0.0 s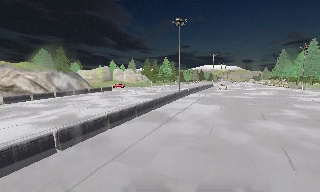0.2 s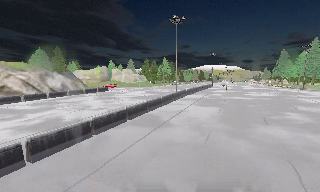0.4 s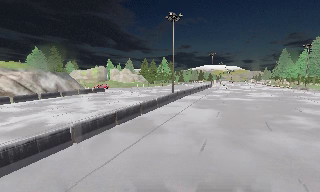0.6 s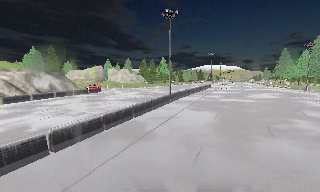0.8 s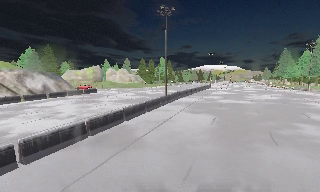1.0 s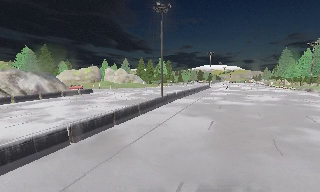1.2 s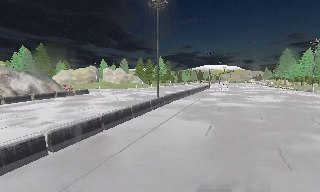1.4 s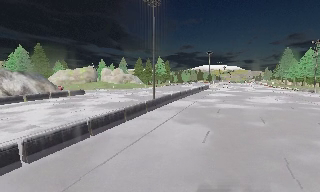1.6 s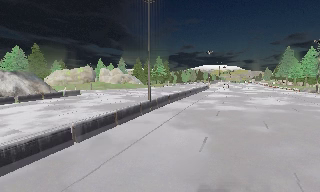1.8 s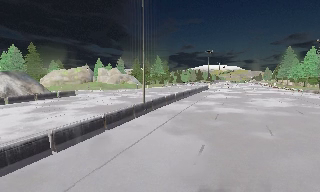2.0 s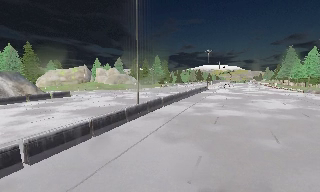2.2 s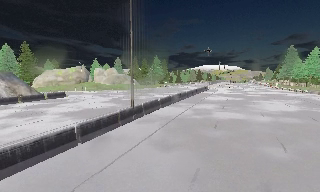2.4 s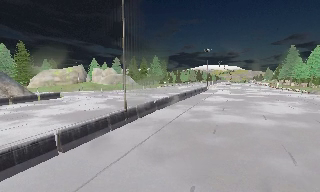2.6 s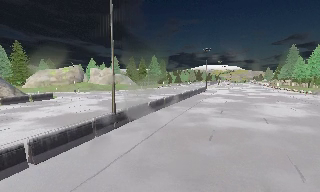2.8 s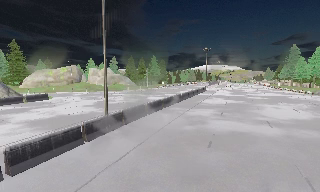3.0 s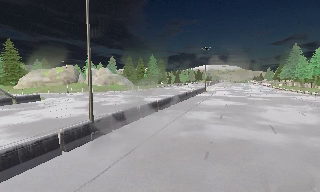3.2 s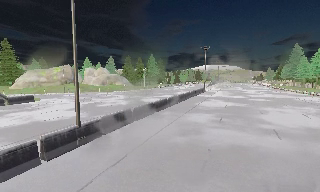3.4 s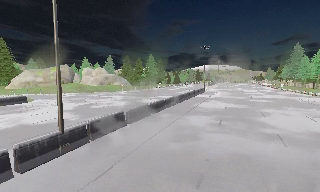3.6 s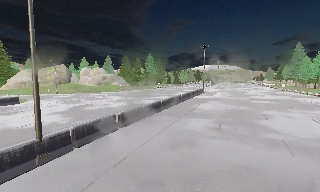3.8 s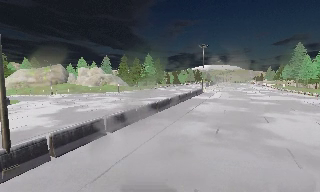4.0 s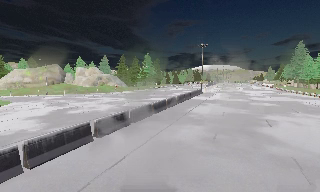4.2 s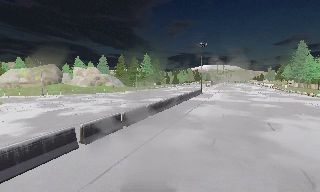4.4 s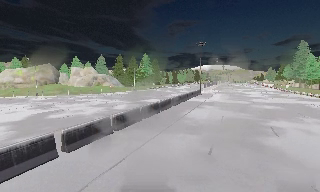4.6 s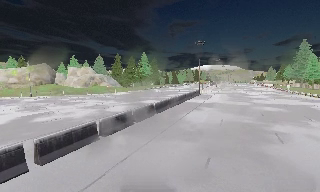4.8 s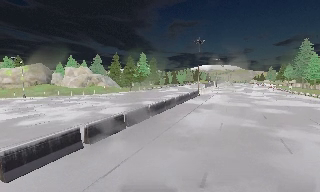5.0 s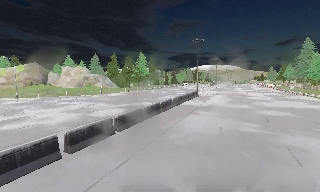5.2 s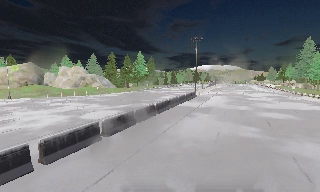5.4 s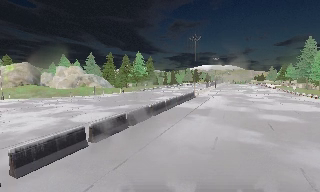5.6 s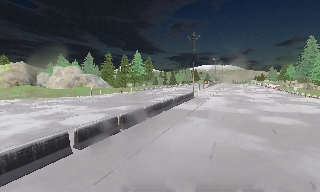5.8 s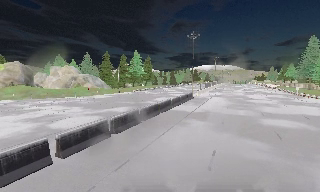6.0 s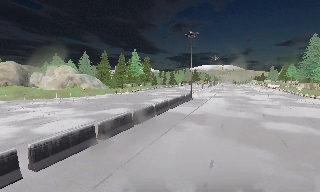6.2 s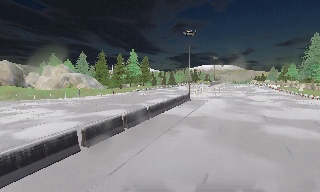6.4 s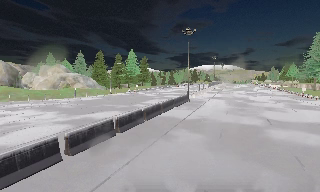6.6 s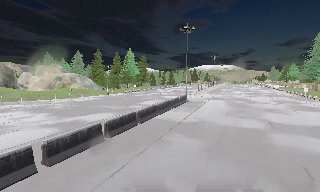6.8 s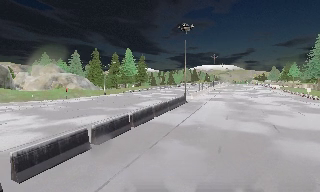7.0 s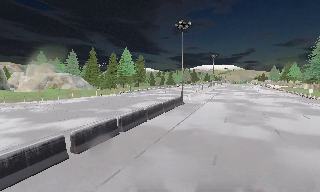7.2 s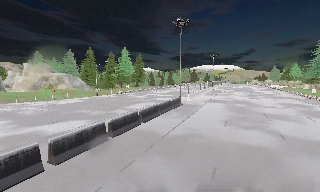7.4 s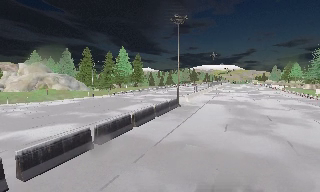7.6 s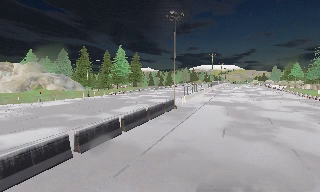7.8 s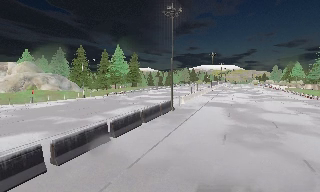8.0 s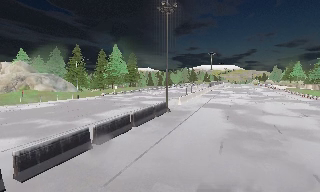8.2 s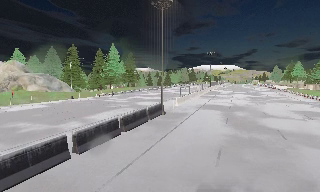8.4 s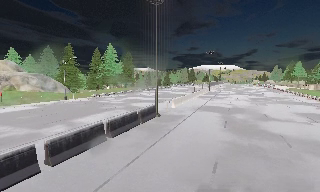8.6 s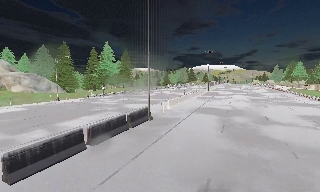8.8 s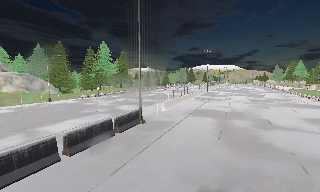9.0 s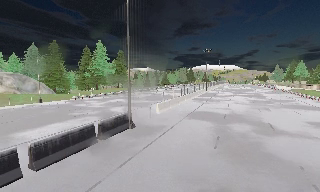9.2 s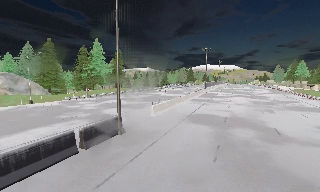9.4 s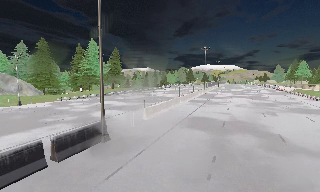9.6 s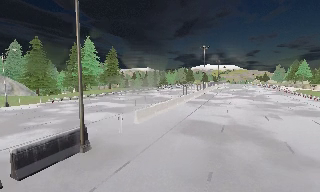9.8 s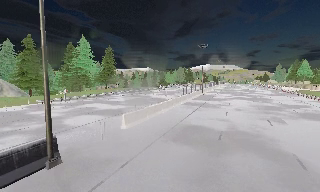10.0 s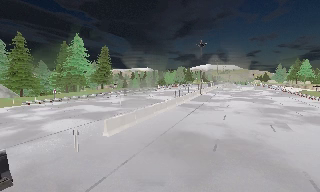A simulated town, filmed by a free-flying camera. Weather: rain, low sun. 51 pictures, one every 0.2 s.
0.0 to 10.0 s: The camera travels forward and to its right, about 60 m, so what stands in front looms larger.
The film runs forward here.
